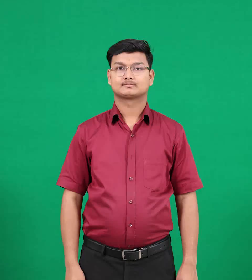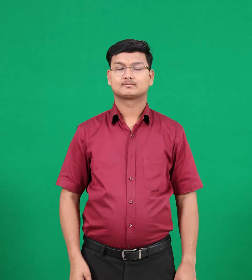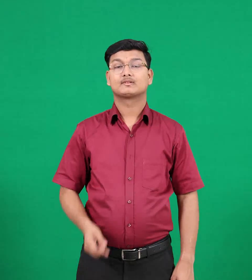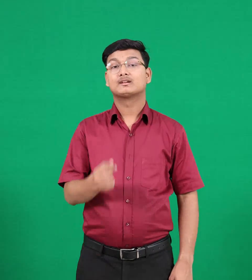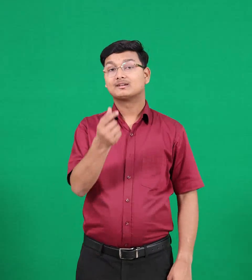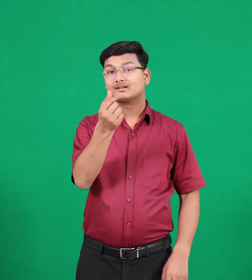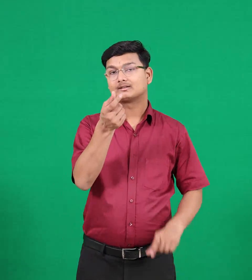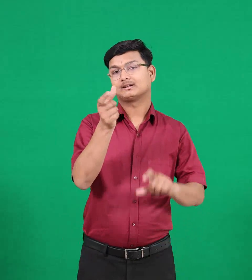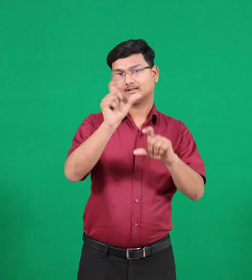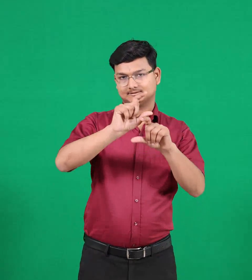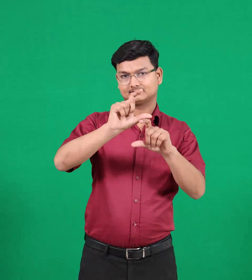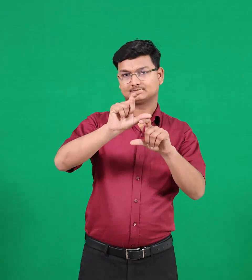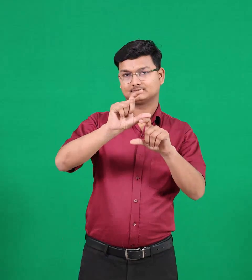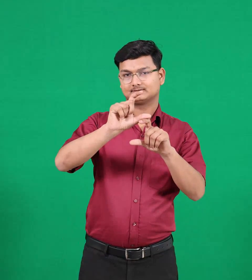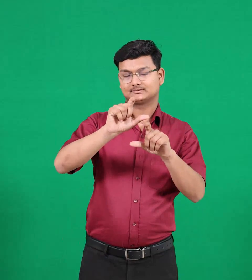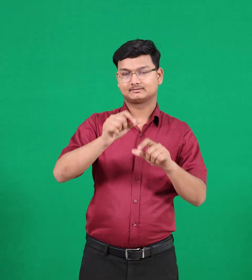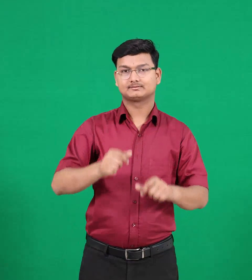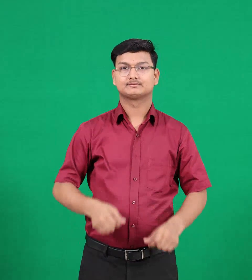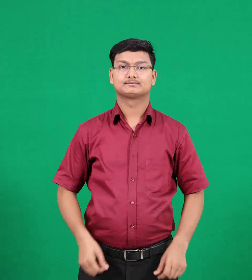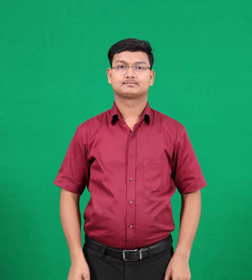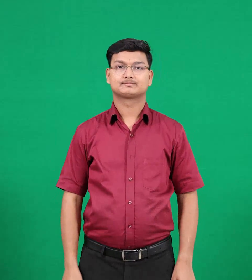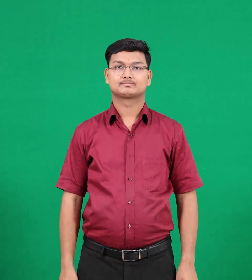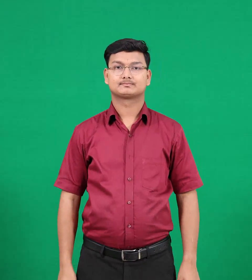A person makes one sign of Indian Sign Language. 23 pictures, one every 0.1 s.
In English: charge
